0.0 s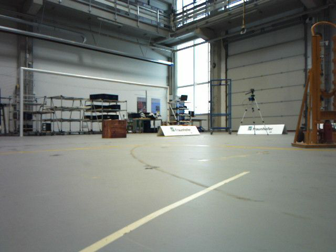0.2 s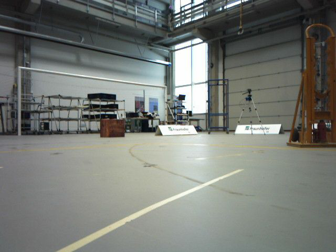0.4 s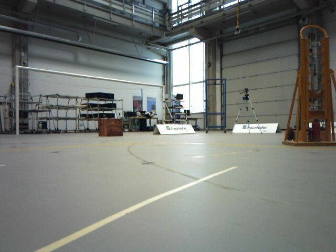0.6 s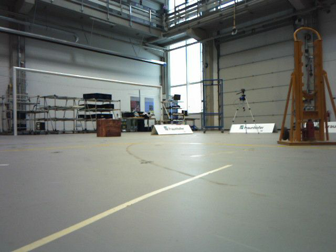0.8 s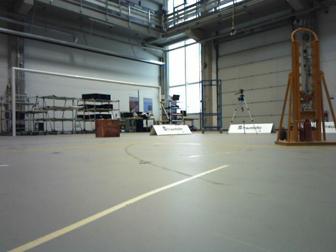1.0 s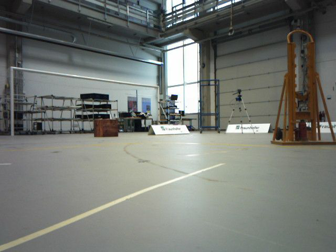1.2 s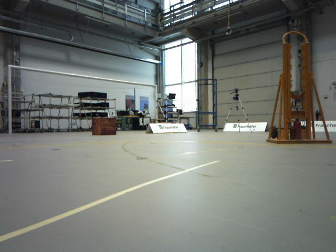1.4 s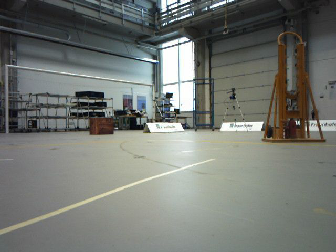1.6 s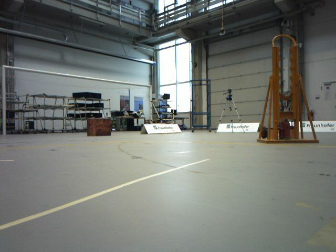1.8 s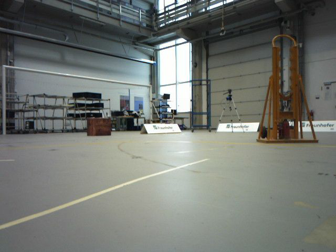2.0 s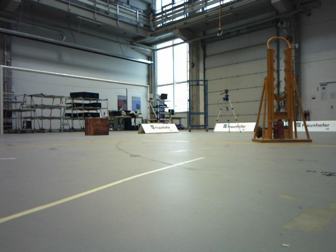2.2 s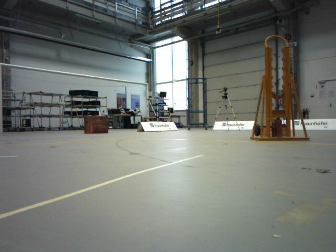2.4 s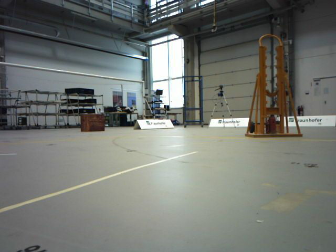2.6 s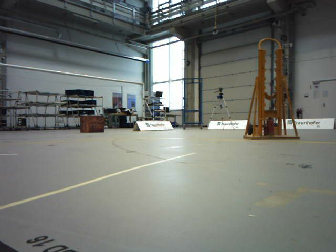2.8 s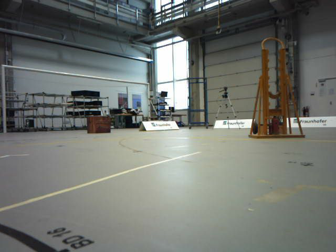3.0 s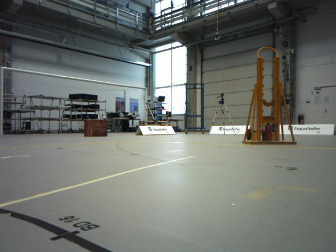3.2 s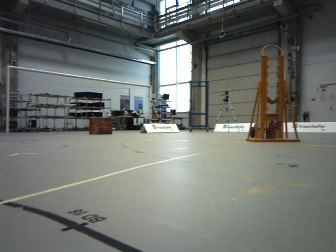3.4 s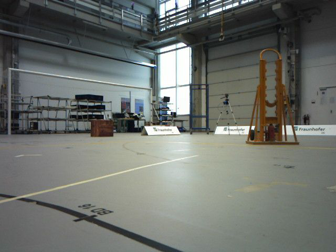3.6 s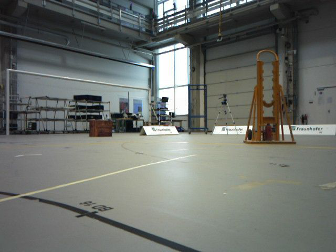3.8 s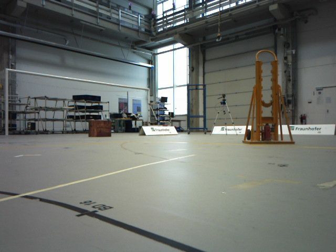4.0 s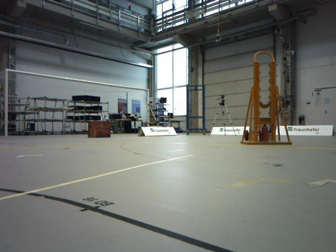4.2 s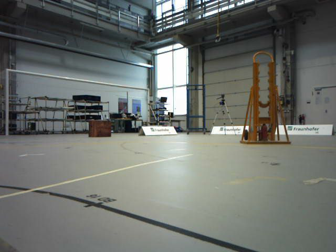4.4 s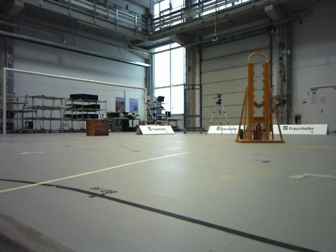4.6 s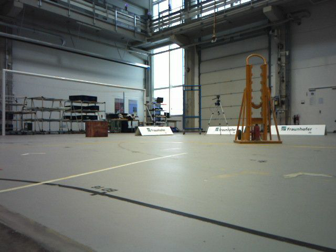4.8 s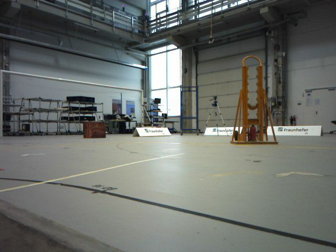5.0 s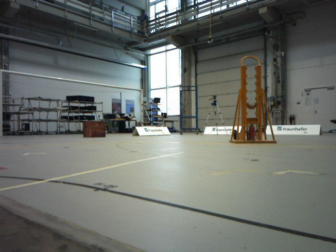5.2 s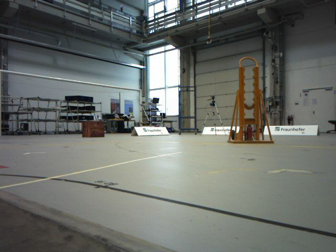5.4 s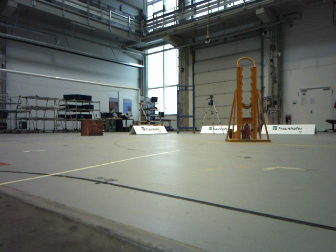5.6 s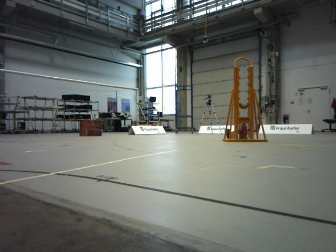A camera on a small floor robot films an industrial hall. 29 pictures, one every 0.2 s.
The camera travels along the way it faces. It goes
backward.
0.0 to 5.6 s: The camera travels backward, about 1.2 m, so what stands in front gets smaller.
The film runs backward here.
